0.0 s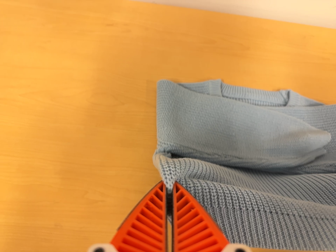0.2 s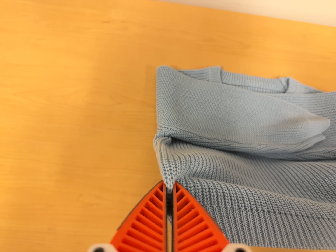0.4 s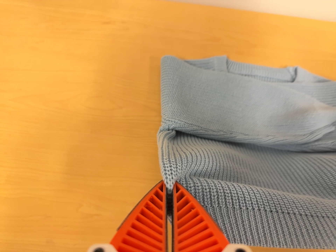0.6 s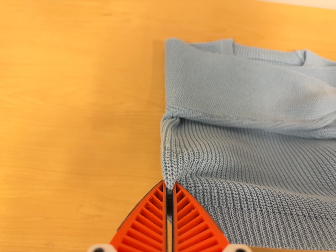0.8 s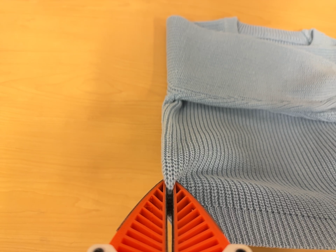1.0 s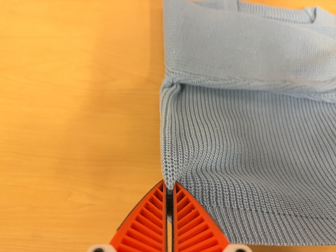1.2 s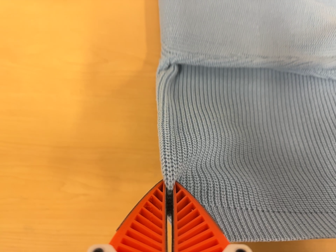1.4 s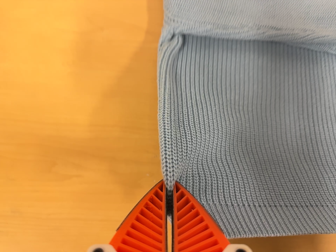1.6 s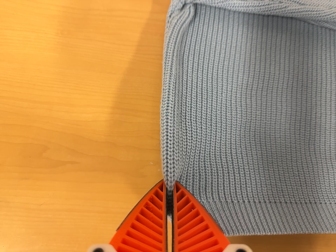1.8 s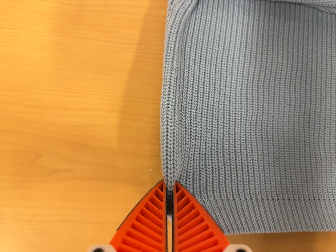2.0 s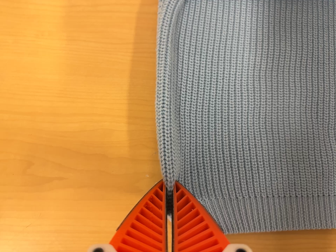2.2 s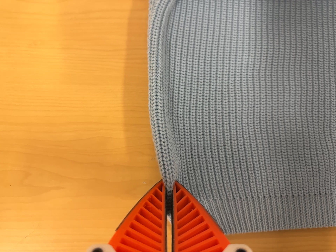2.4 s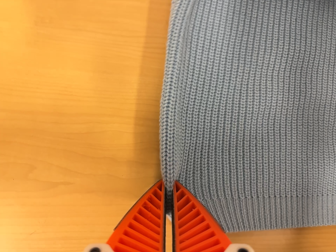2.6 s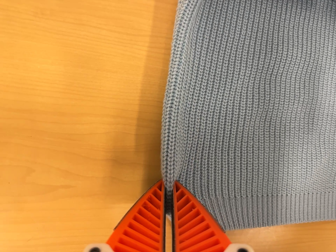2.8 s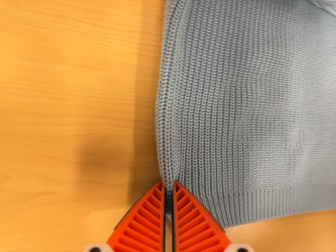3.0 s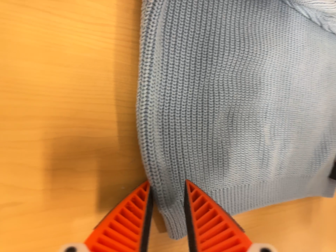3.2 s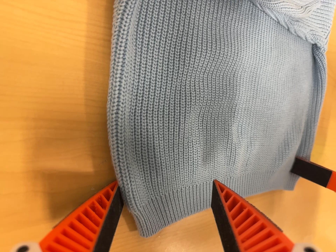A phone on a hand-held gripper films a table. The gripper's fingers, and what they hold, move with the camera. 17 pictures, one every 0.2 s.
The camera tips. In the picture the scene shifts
upward.
0.0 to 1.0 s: The camera travels forward, about 9 cm, so what stands in front looms larger.
1.0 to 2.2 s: The camera travels forward, about 12 cm, so what stands in front looms larger. Its aim tips toward the bottom of its view by about 15 degrees, and the scene shifts upward.
2.2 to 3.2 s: The scene slides to the left, as the camera pans about 35 degrees to its right. It travels to its left and toward the top of its view, about 10 cm. Its aim tips toward the bottom of its view by about 15 degrees.
The film runs backward here.
